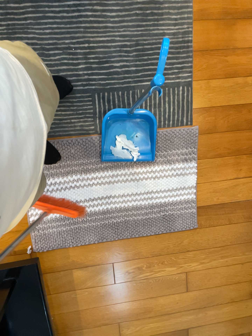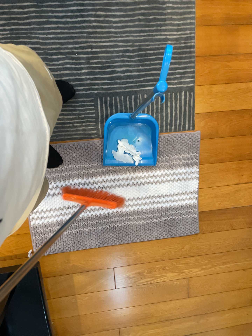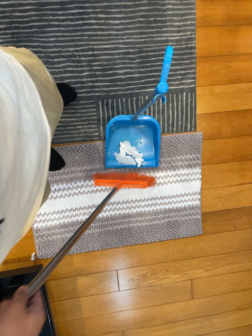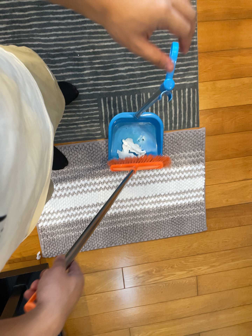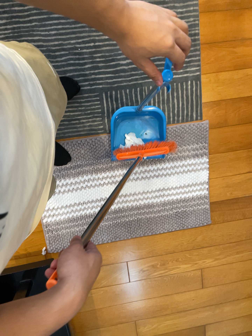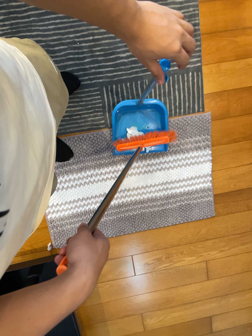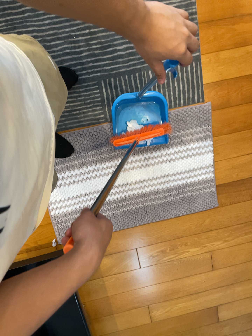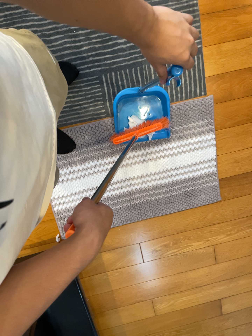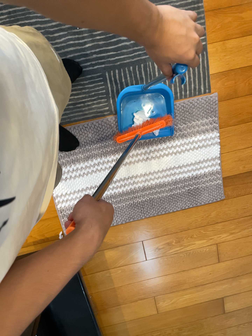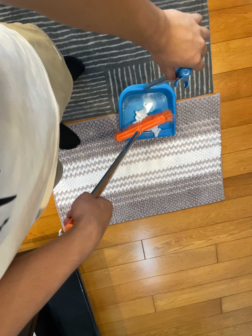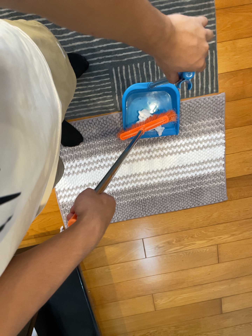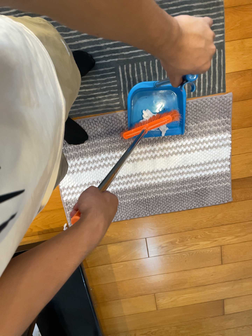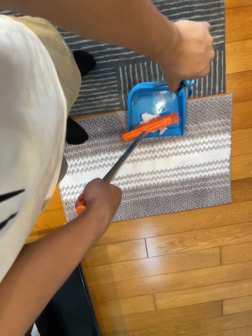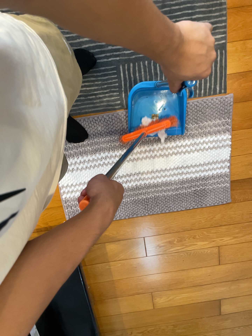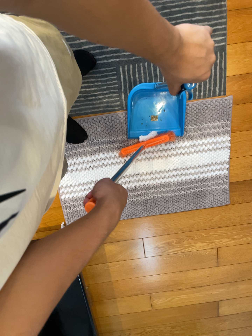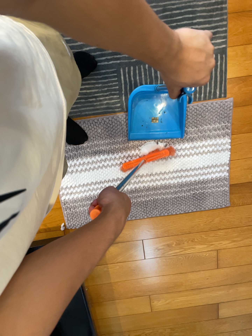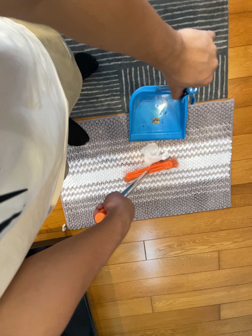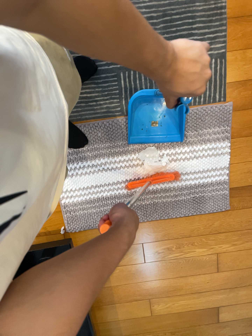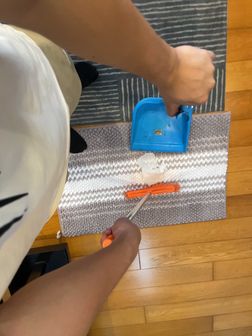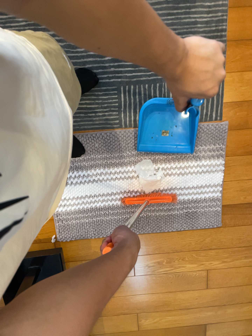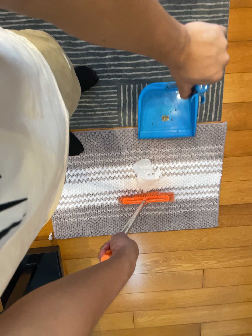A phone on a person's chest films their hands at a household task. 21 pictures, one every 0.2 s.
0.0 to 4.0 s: The camera travels toward the top of its view, about 5 cm.
The film runs backward here.
